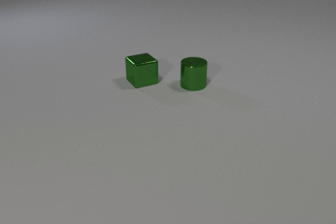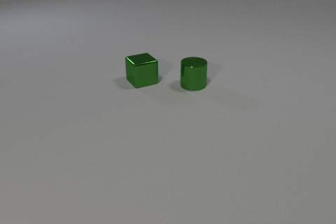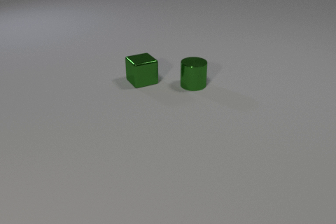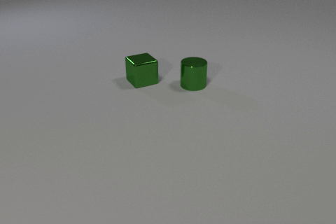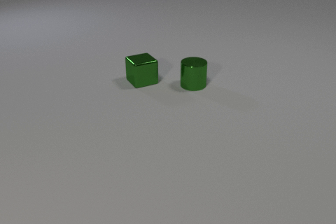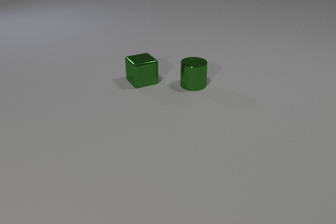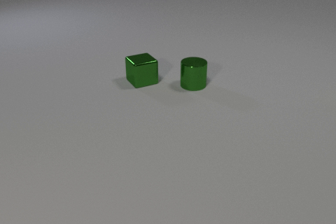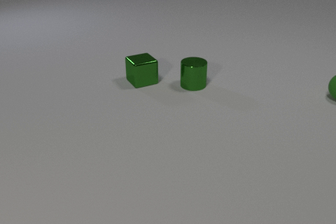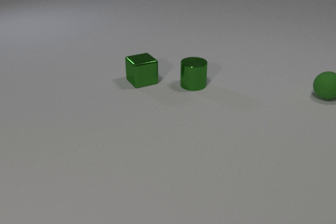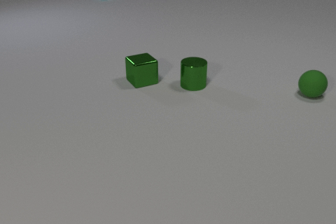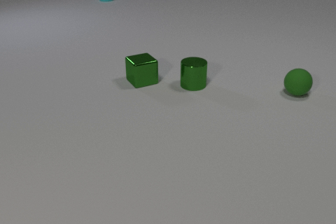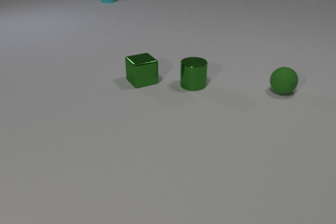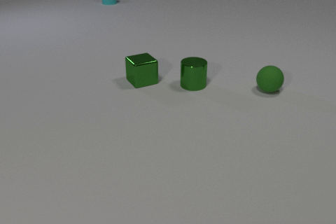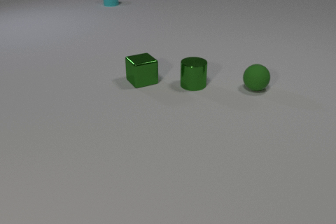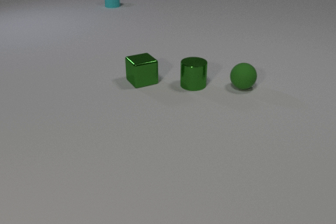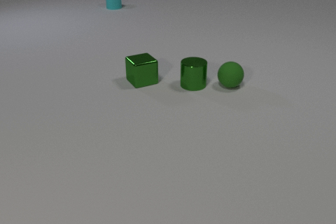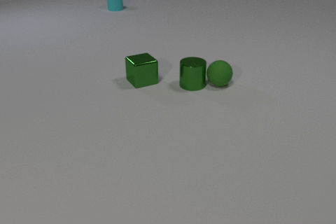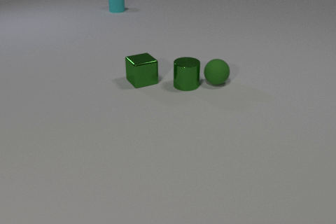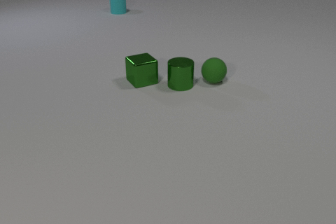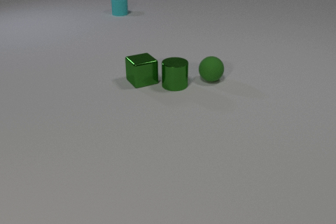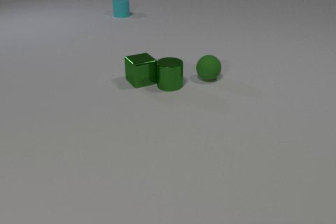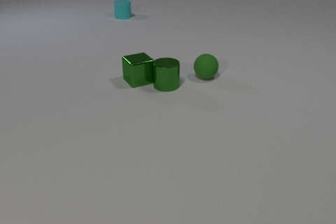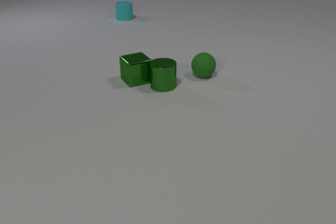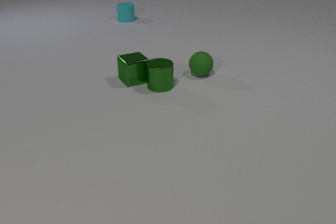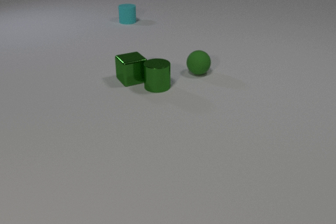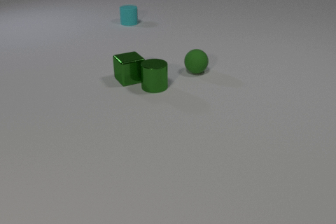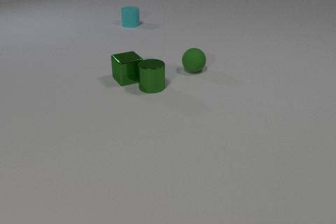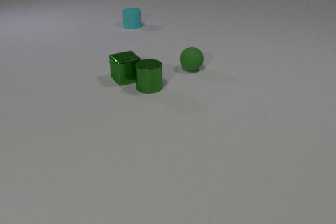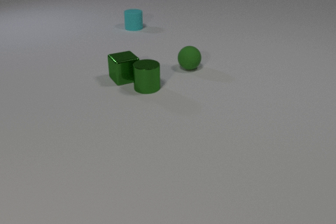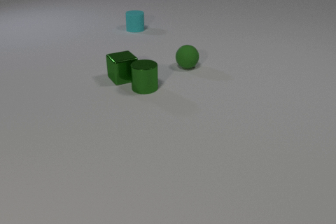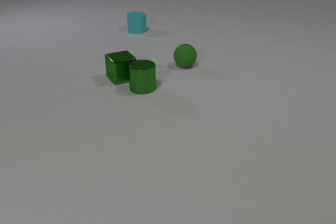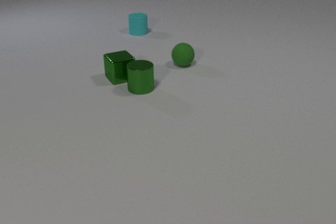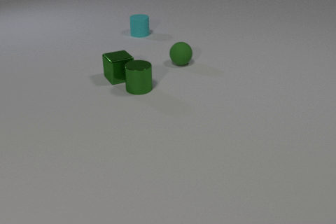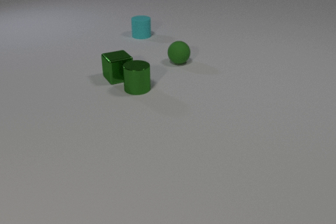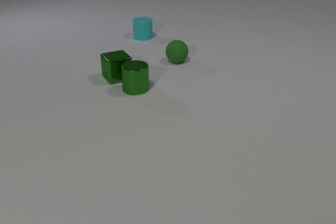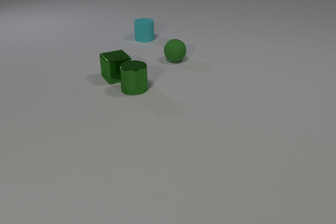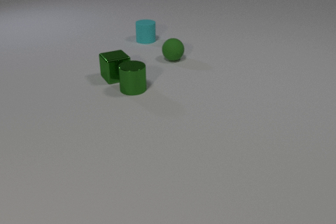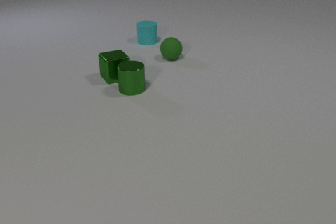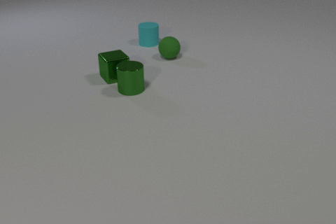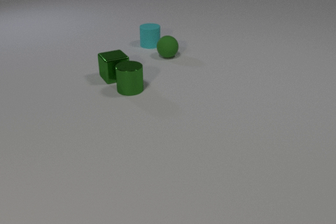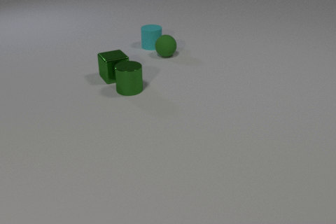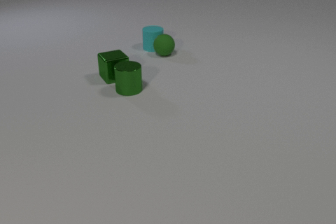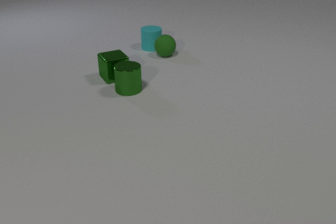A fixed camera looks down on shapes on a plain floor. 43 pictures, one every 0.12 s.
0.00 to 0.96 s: The green rubber sphere comes in at the right edge, rolls to the left.
0.96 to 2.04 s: The green rubber sphere rolls to the left. The green metal cylinder slides to the left. The cyan rubber cylinder slides toward the camera. The green rubber sphere and the green metal cylinder collide.
2.04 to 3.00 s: The green rubber sphere rolls away from the camera and to the left. The green metal cylinder slides to the left. The cyan rubber cylinder slides toward the camera. The green metal cube slides to the left and away from the camera. The green metal cylinder and the green metal cube collide.
3.00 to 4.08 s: The green rubber sphere rolls away from the camera and to the left. The green metal cylinder slides to the left. The cyan rubber cylinder slides toward the camera. The green metal cube slides to the left and away from the camera.
4.08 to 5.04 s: The green rubber sphere rolls away from the camera and to the left. The green metal cylinder slides to the left. The cyan rubber cylinder slides toward the camera. The green rubber sphere and the cyan rubber cylinder collide.
What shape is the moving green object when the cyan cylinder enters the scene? sphere.
How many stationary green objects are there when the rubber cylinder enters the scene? 2.
What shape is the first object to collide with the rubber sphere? cylinder.
